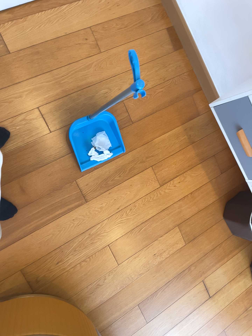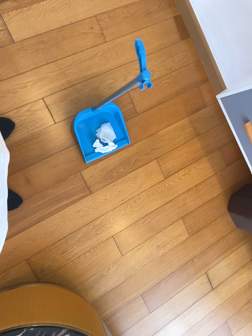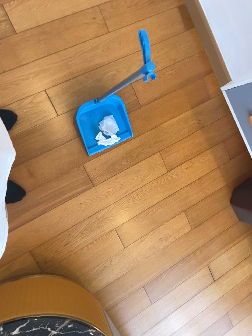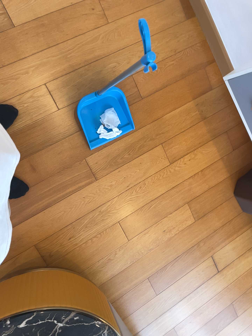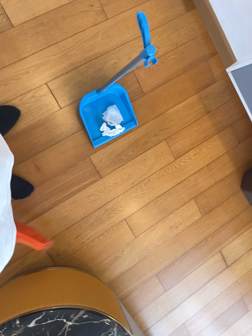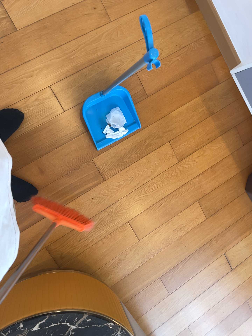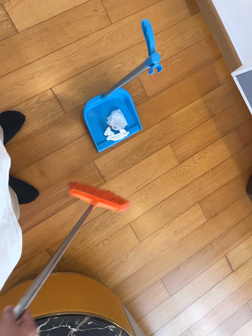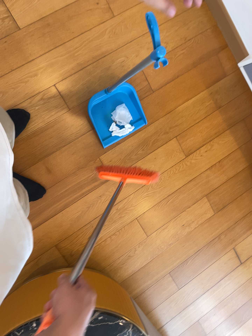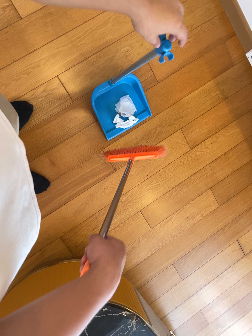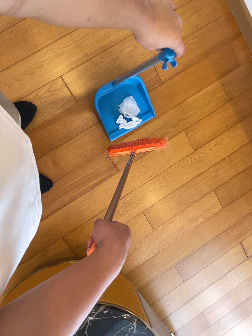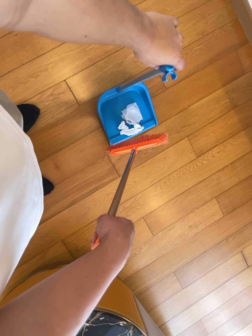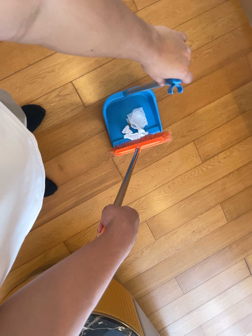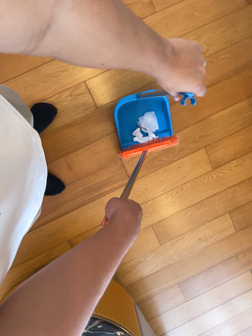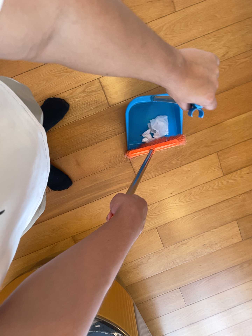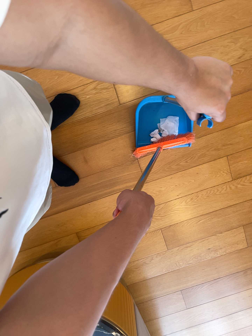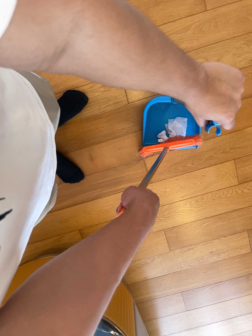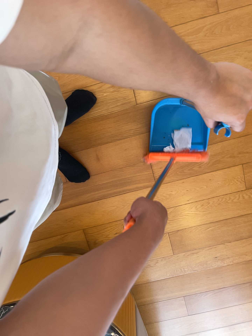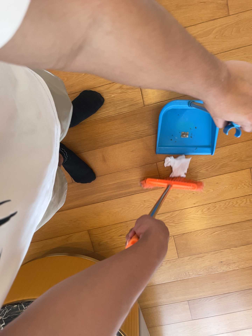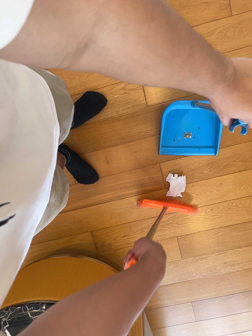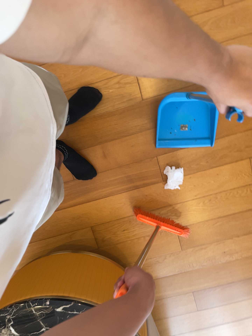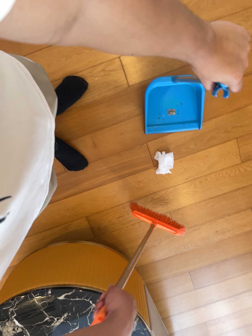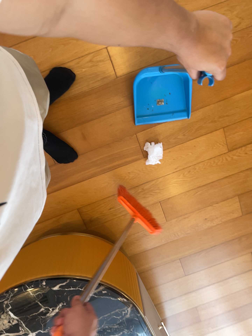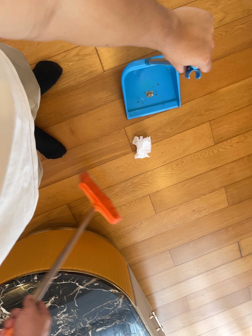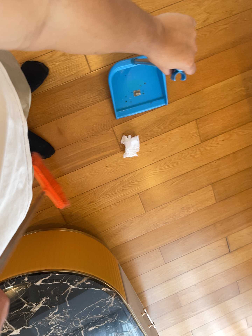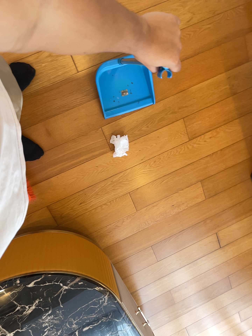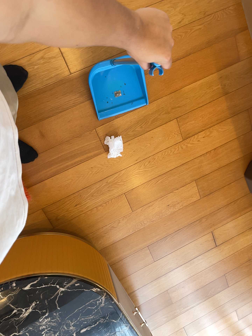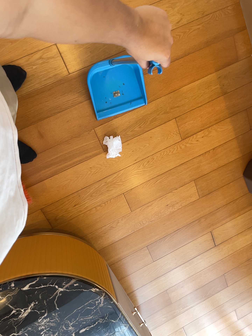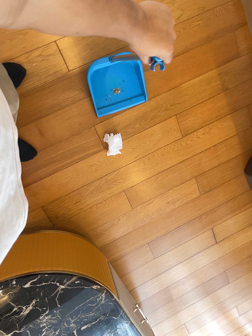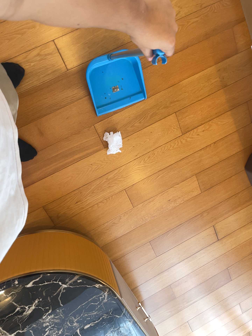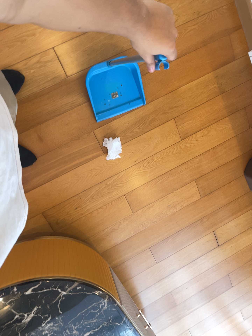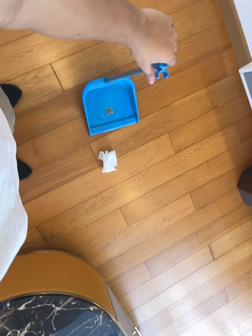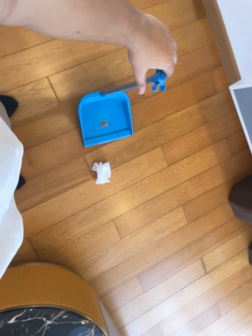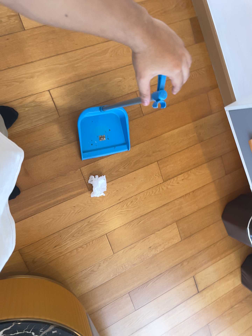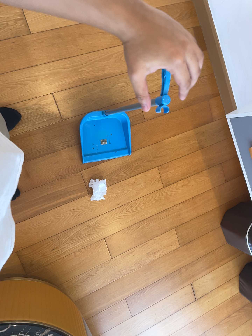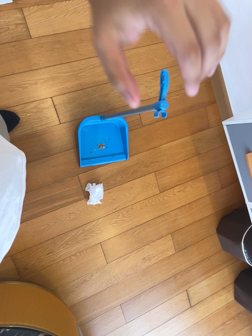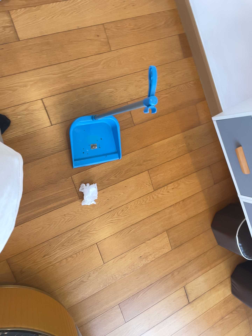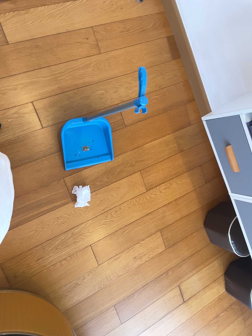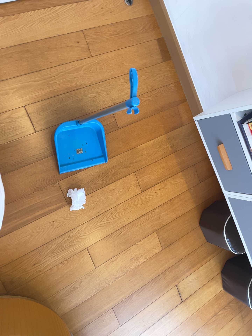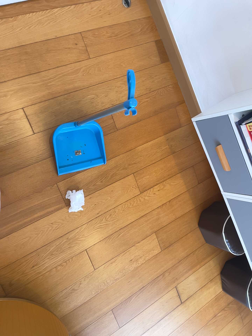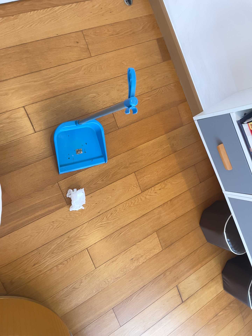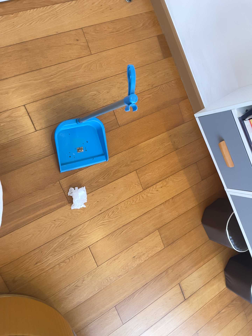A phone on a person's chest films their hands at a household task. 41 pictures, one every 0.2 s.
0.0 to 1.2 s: The camera shifts only a little, or ends up much as it began.
1.2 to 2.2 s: The camera travels toward the top of its view, about 9 cm.
2.2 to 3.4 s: The camera travels toward the top of its view and forward, about 8 cm, so close, fixed things drift downward. It rolls about its line of sight by about 15 degrees, and the scene rotates clockwise.
3.4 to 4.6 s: The camera swings to its right by about 10 degrees, and the scene slides to the left. It rolls about its line of sight by about 10 degrees, and the scene rotates counterclockwise.
4.6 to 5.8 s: The camera shifts only a little, or ends up much as it began.
5.8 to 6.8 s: The camera's aim tips toward the top of its view by about 15 degrees, and the scene shifts downward.
6.8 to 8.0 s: The camera shifts only a little, or ends up much as it began.
The film runs backward here.
